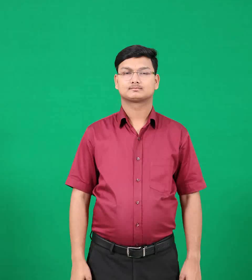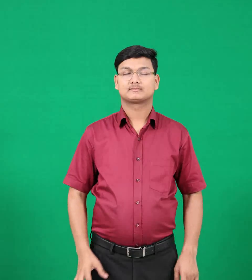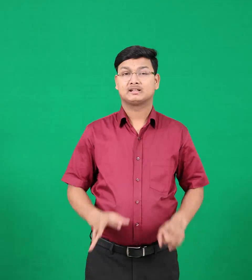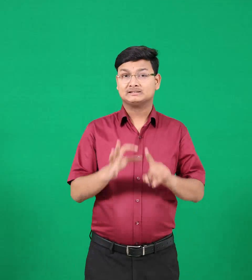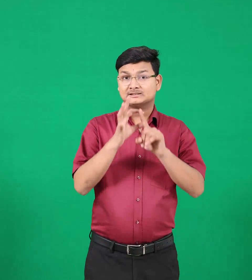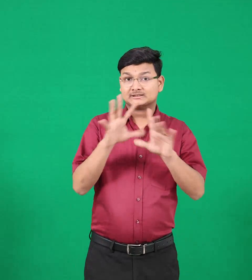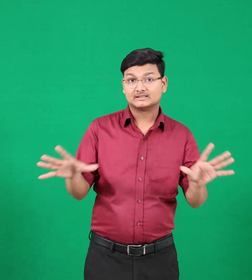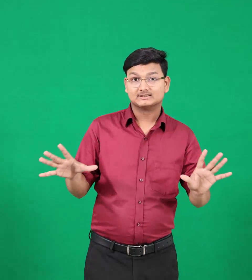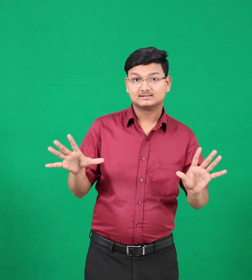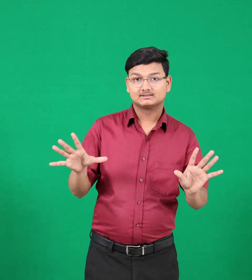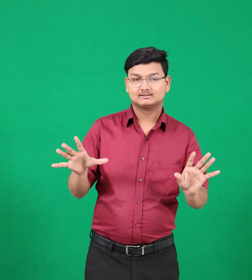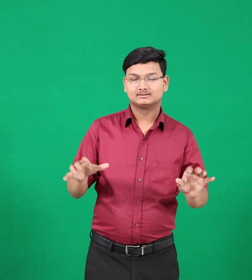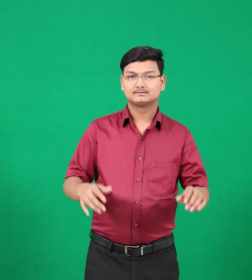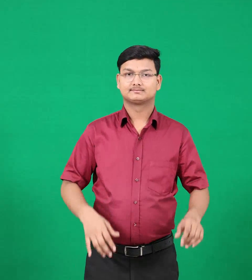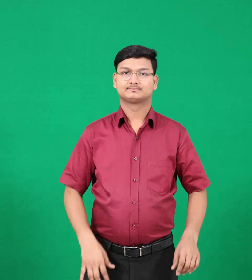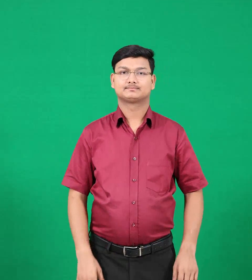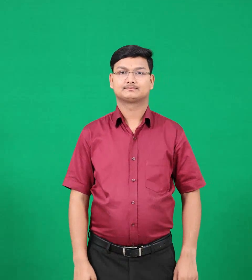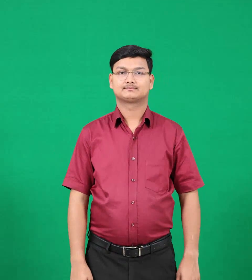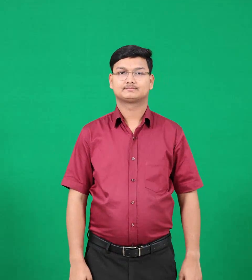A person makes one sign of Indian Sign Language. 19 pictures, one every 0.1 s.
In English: danger
